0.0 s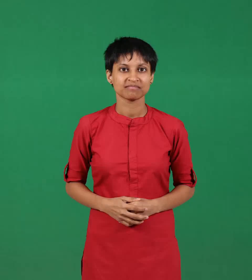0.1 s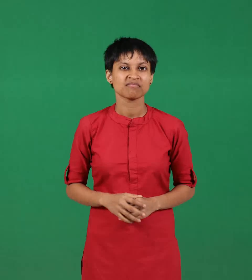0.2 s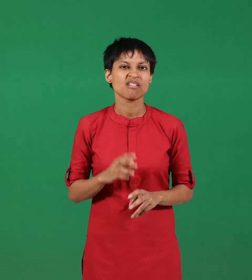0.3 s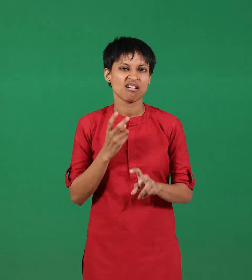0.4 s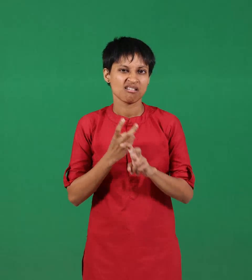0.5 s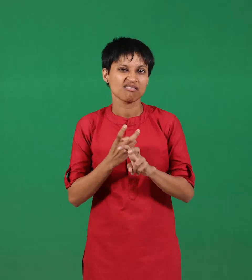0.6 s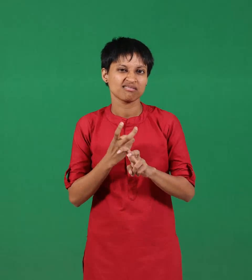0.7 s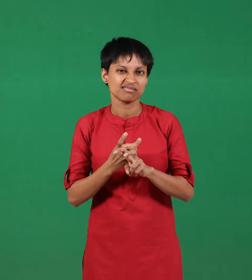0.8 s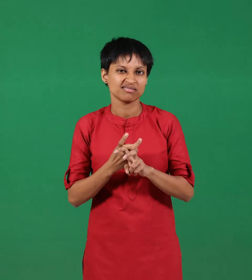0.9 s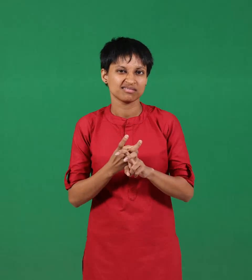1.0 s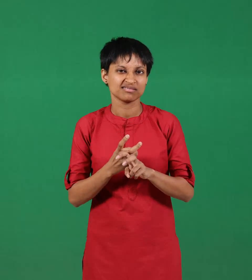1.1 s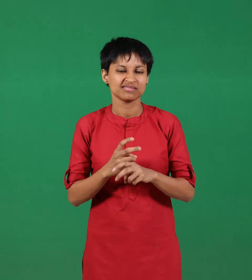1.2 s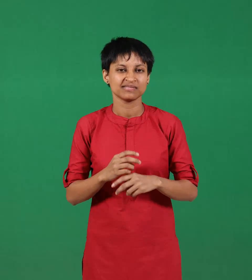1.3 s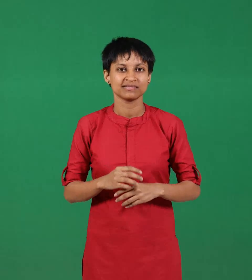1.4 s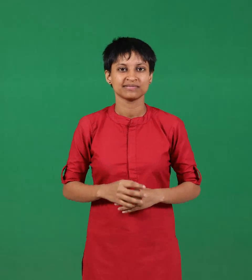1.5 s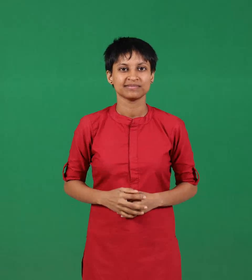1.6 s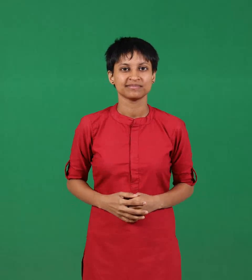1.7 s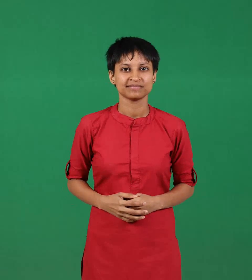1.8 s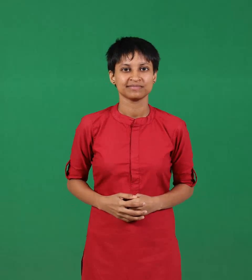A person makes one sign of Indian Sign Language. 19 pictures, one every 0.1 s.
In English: hard
